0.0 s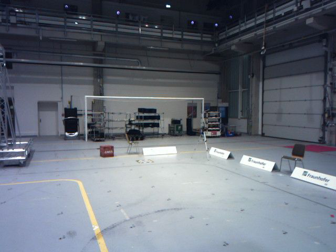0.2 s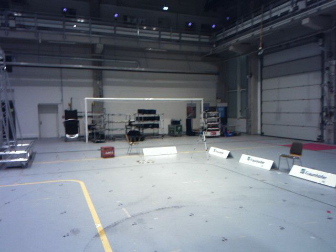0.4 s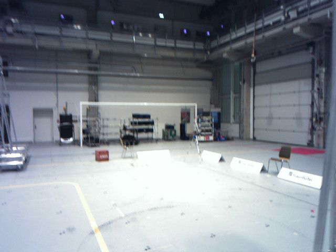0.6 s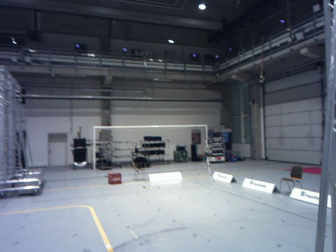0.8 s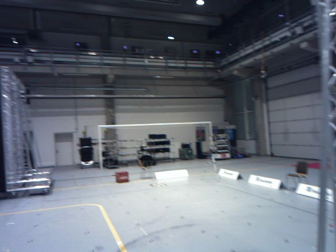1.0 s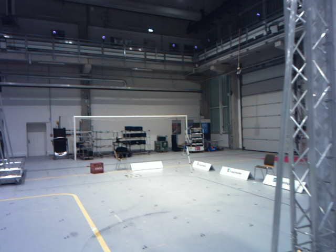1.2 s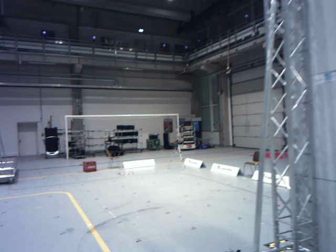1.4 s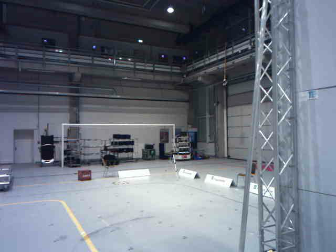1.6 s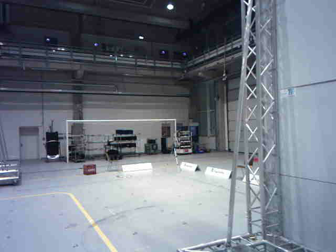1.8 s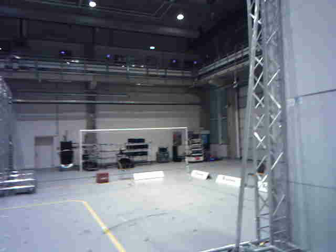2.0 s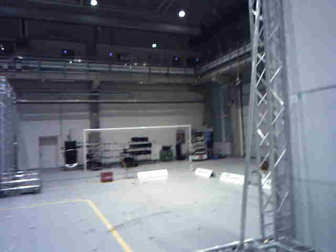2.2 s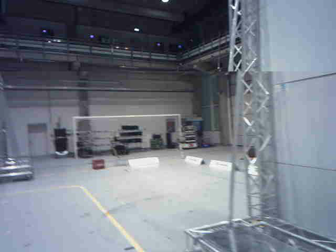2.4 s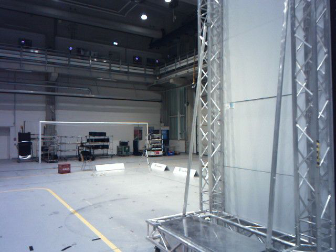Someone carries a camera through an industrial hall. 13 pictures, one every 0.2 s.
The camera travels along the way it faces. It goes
backward.
0.0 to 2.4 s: The camera travels backward, about 2.6 m, so what stands in front gets smaller.
The film runs backward here.
